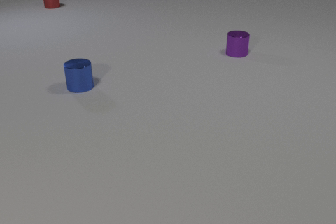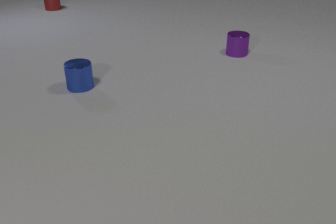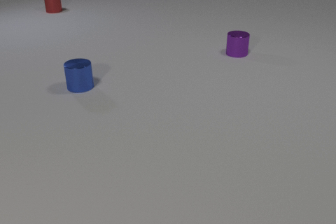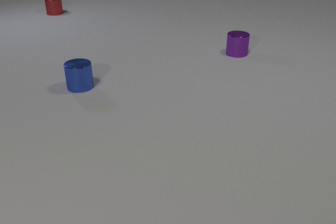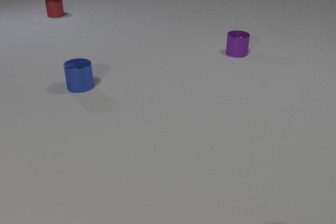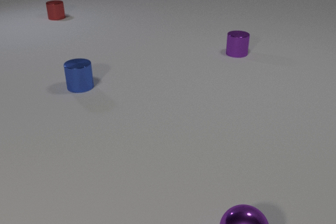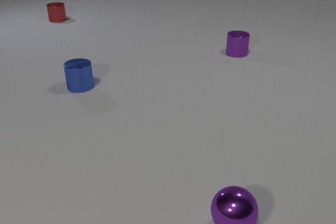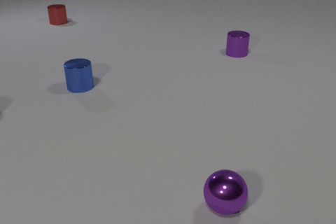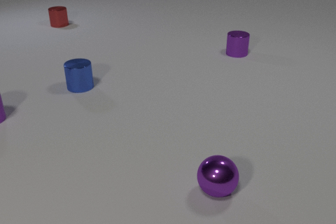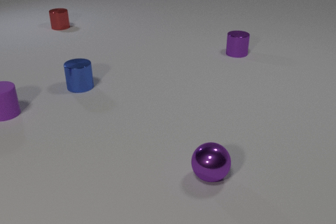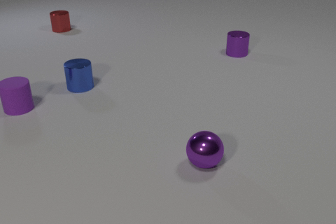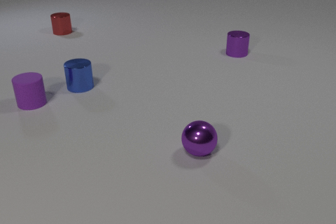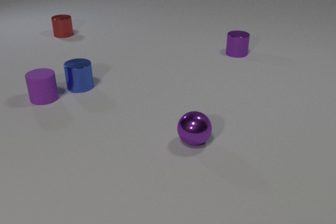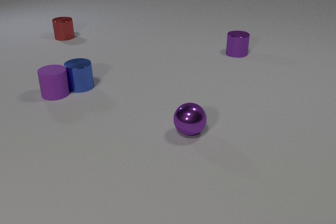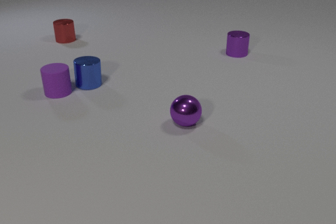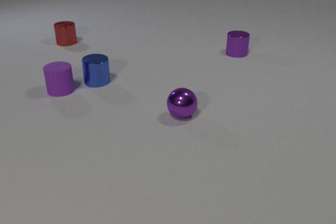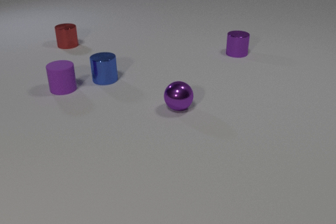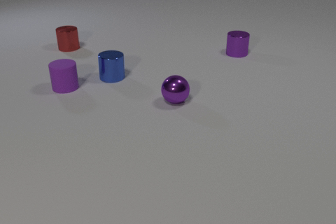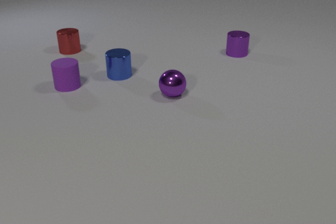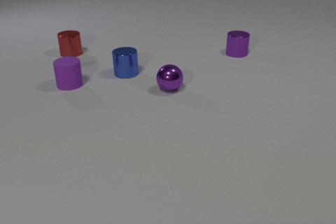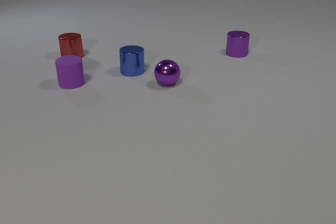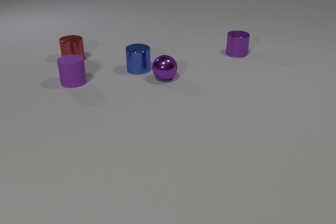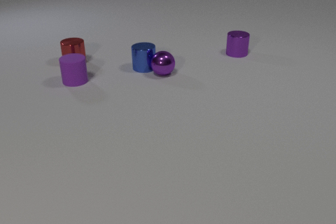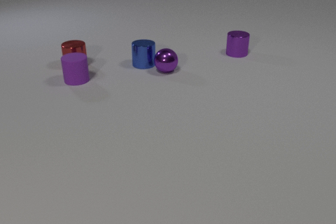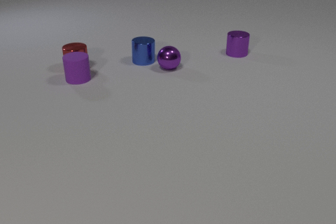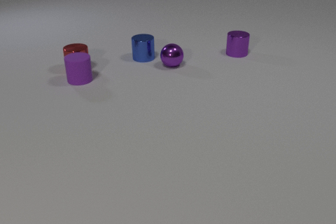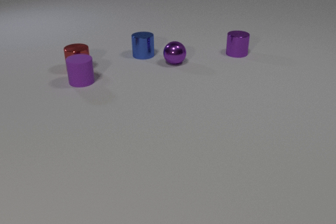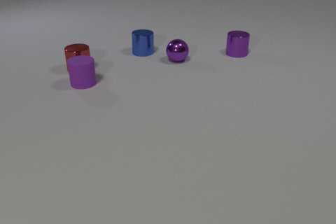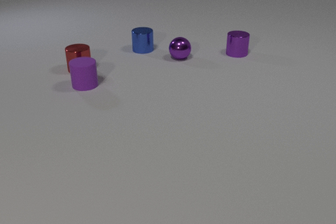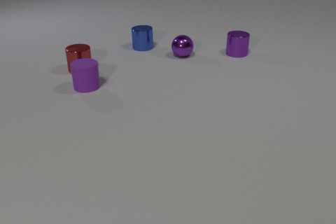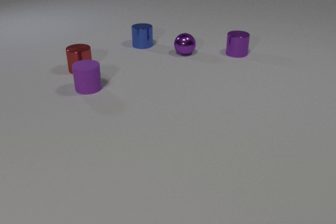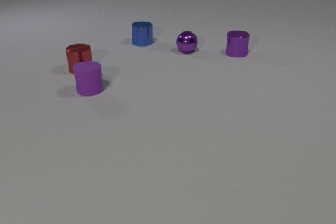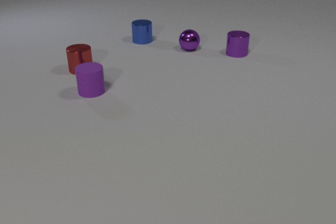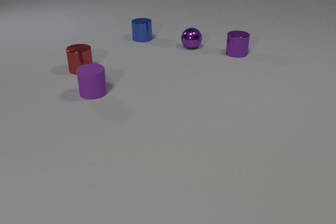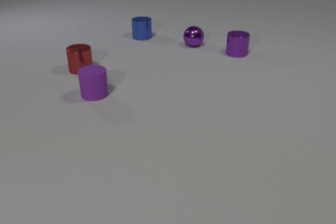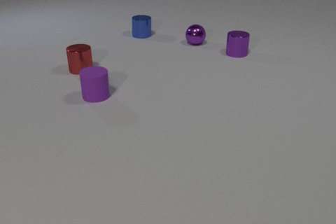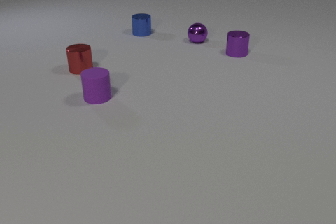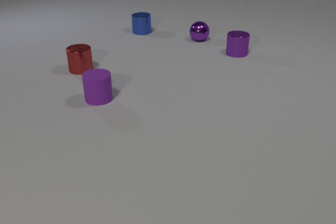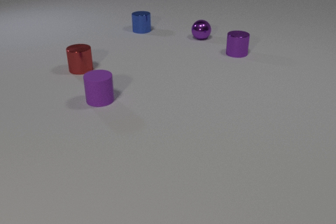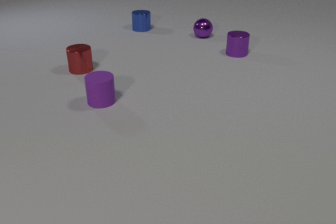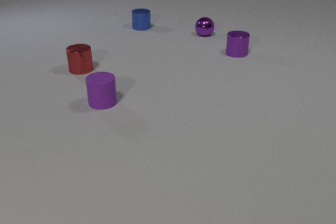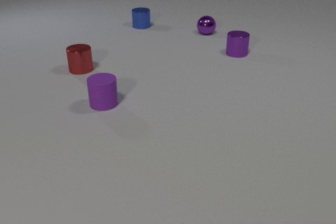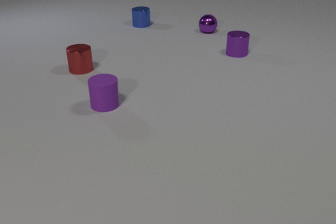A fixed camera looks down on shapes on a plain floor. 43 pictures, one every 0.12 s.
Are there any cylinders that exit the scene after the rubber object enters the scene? no.
What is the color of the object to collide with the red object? purple.
How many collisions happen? 3.
0.00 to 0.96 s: The purple rubber cylinder comes in at the left edge. The red metal cylinder slides toward the camera. The purple metal sphere comes in at the bottom edge, rolls away from the camera and to the left.
0.96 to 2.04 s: The purple rubber cylinder slides to the right and away from the camera. The blue metal cylinder slides to the right and away from the camera. The red metal cylinder slides toward the camera. The purple metal sphere rolls away from the camera. The purple rubber cylinder and the blue metal cylinder collide.
2.04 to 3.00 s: The purple rubber cylinder slides to the right and away from the camera. The blue metal cylinder slides away from the camera and to the right. The red metal cylinder slides toward the camera. The purple metal sphere rolls away from the camera. The blue metal cylinder and the purple metal sphere collide. The purple rubber cylinder and the red metal cylinder collide.
3.00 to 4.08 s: The purple rubber cylinder slides toward the camera. The blue metal cylinder slides away from the camera. The purple metal sphere rolls away from the camera.
4.08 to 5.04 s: The purple rubber cylinder slides toward the camera and to the right. The blue metal cylinder slides away from the camera. The purple metal sphere rolls away from the camera.
